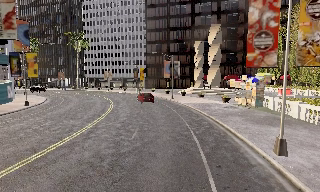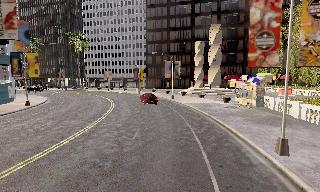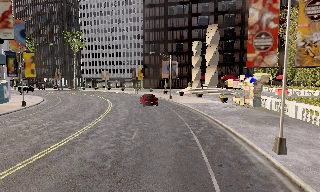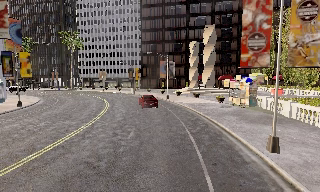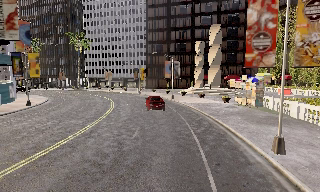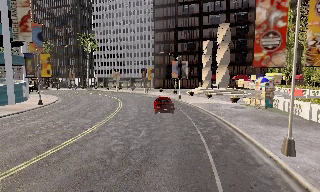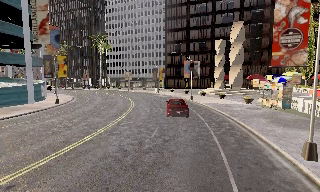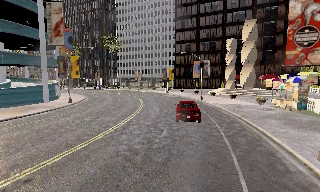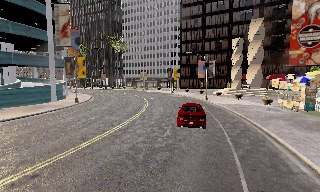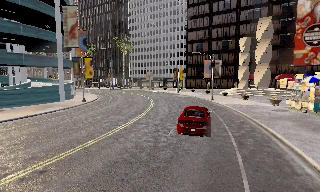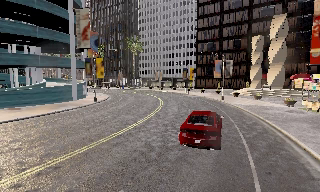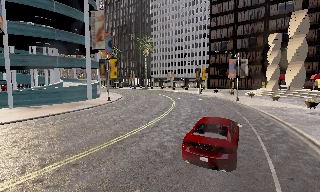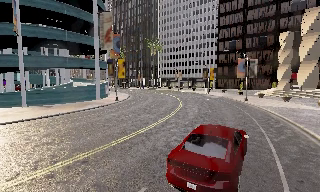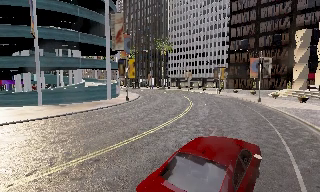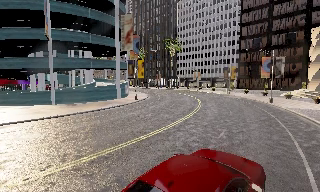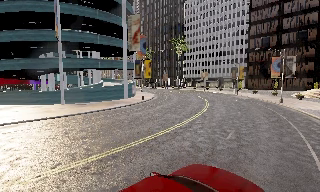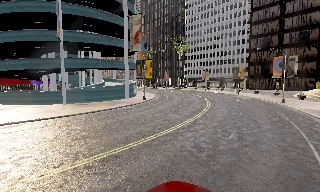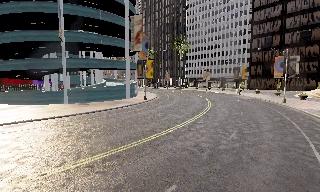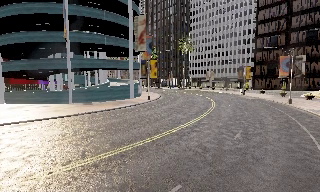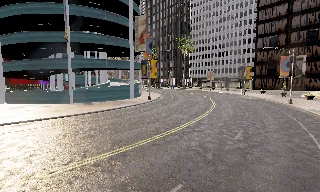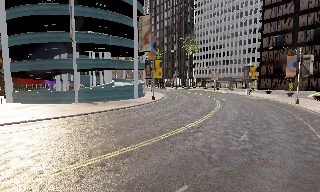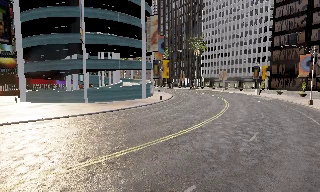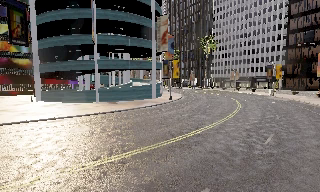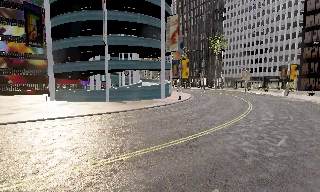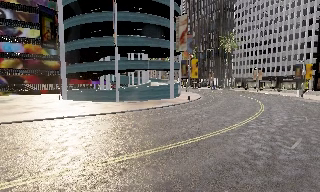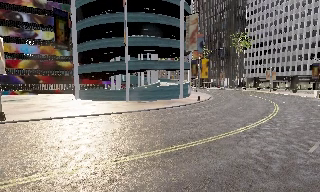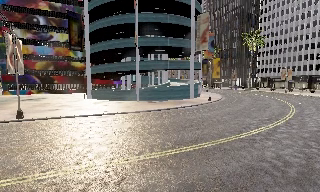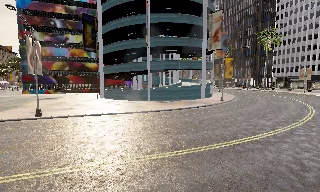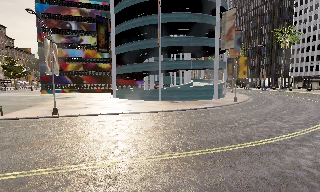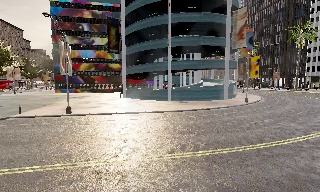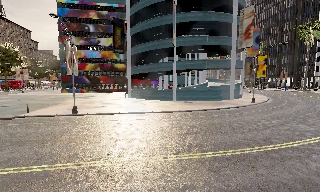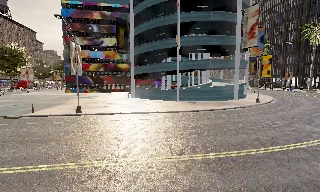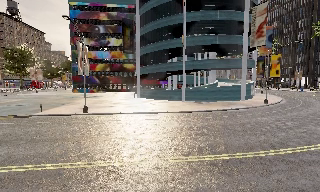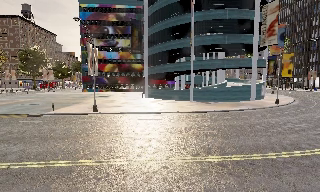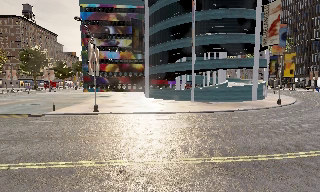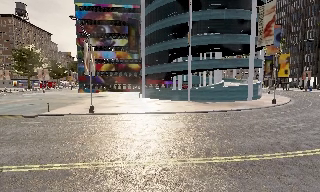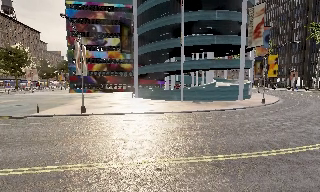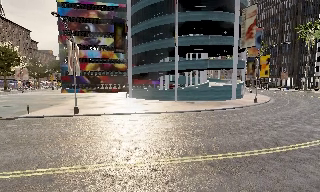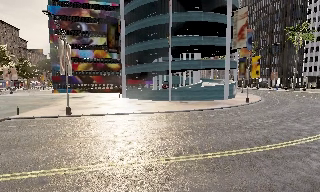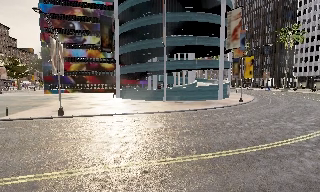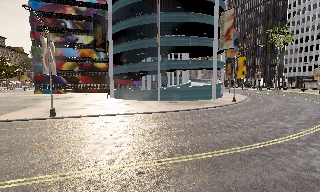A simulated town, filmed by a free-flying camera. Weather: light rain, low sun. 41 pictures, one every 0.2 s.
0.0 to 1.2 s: The camera shifts only a little, or ends up much as it began.
1.2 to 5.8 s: The camera swings to its left by about 60 degrees, and the scene slides to the right. It travels backward and to its left, about 1 m.
5.8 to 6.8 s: The camera shifts only a little, or ends up much as it began.
6.8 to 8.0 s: The camera pans to its right, which is clockwise from overhead, by about 15 degrees.
The film runs backward here.
